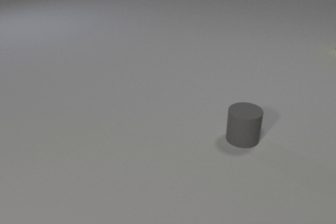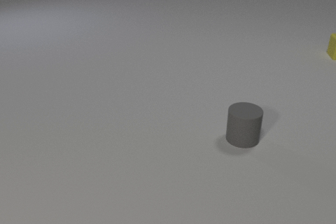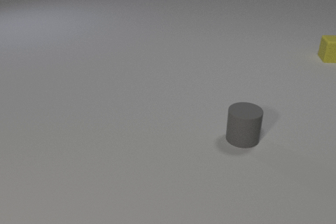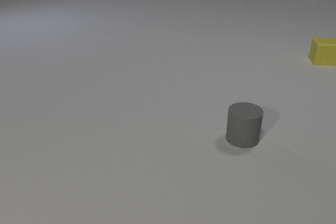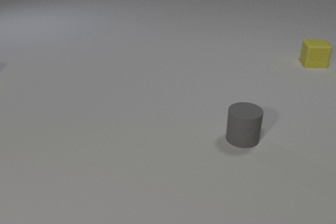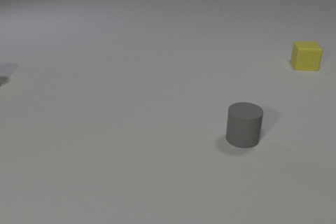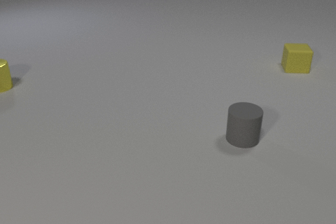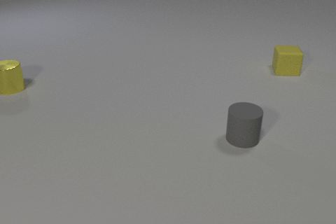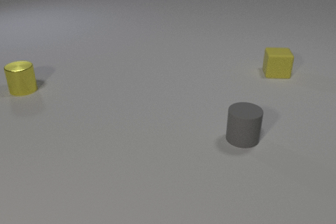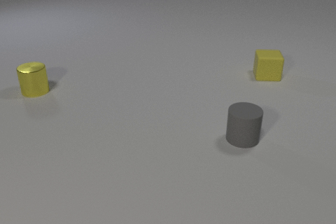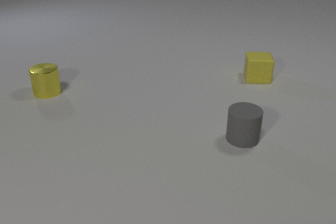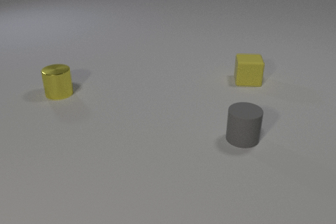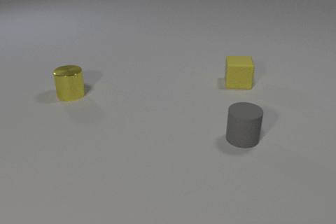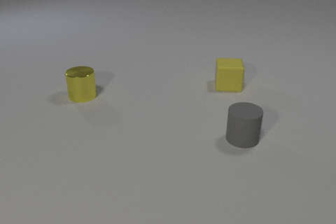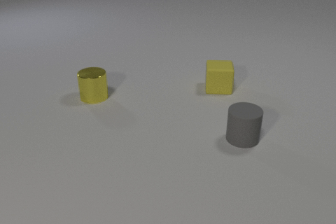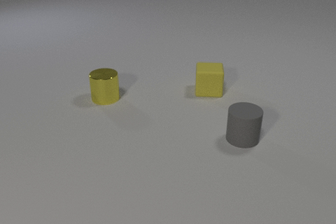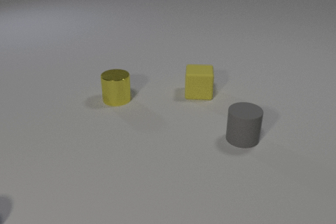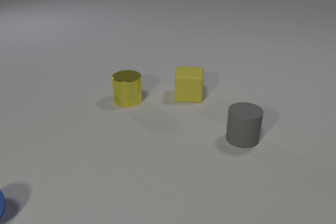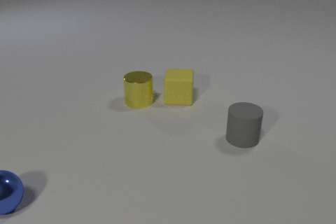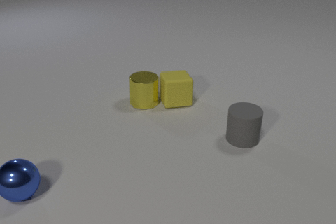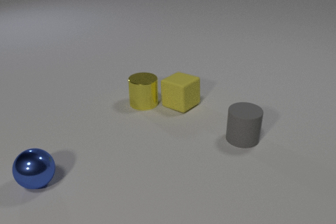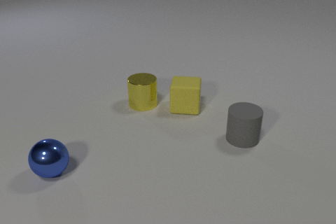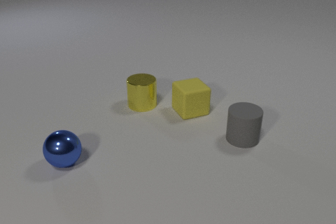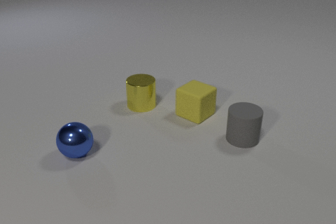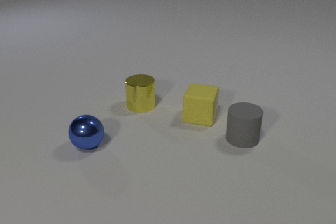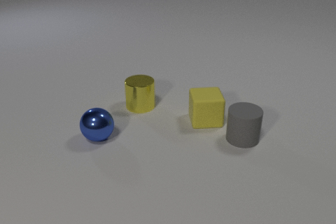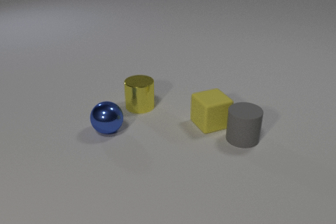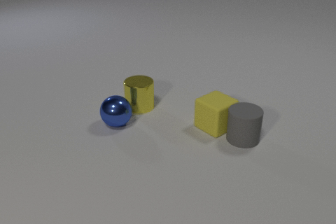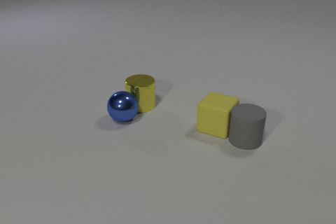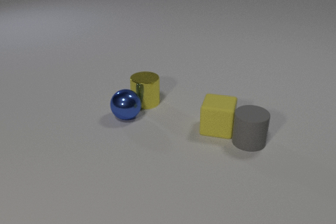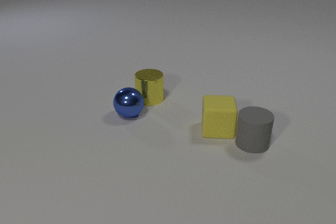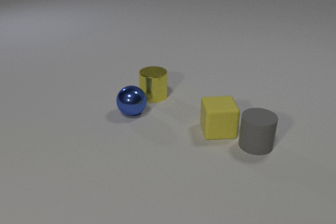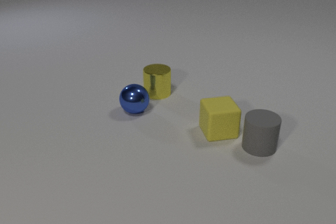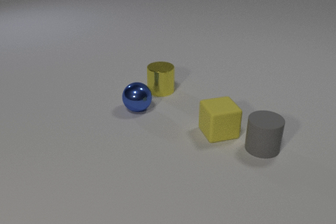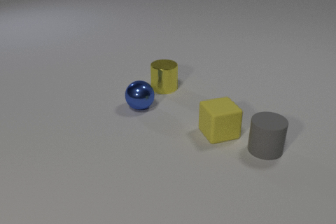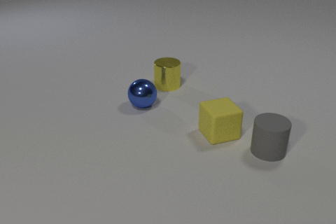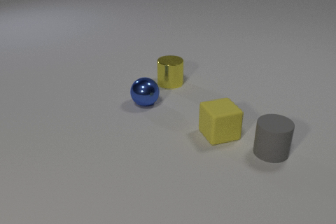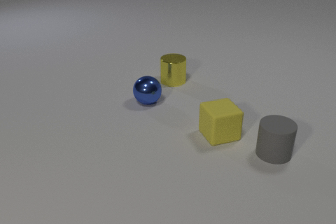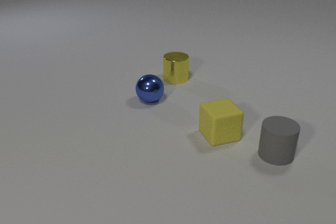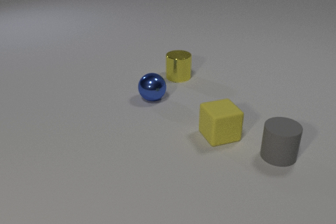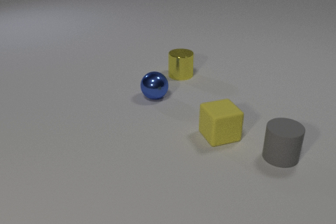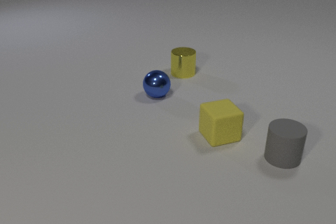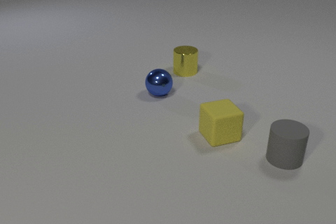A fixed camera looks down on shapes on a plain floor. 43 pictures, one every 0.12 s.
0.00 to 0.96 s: The yellow rubber cube slides toward the camera and to the left. The yellow metal cylinder comes in at the left edge, slides to the right and toward the camera.
0.96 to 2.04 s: The yellow rubber cube slides to the left and toward the camera. The yellow metal cylinder slides to the right and toward the camera.
2.04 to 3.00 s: The yellow rubber cube slides toward the camera. The yellow metal cylinder slides toward the camera and to the right. The blue metal sphere rolls to the right and away from the camera. The yellow rubber cube and the yellow metal cylinder collide.
3.00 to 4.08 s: The yellow rubber cube slides toward the camera and to the right. The yellow metal cylinder slides away from the camera and to the right. The blue metal sphere rolls away from the camera and to the right. The gray rubber cylinder slides to the right and toward the camera. The yellow rubber cube and the gray rubber cylinder collide. The yellow metal cylinder and the blue metal sphere collide.
4.08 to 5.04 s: The yellow metal cylinder slides away from the camera and to the right. The blue metal sphere rolls away from the camera and to the right. The gray rubber cylinder slides to the right and toward the camera.
What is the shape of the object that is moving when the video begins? cube.
How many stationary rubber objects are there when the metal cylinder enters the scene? 1.
How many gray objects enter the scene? 0.
